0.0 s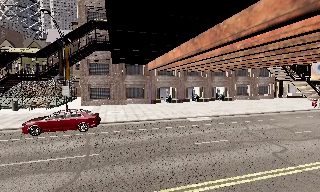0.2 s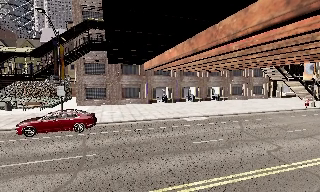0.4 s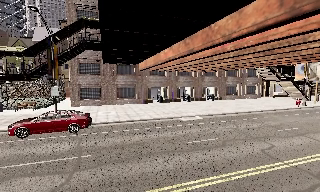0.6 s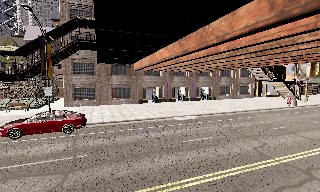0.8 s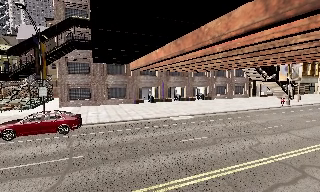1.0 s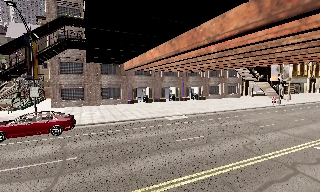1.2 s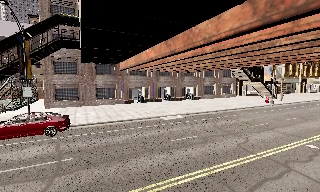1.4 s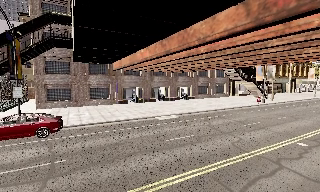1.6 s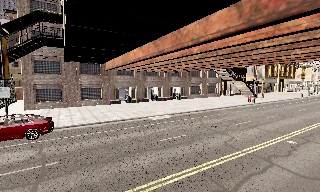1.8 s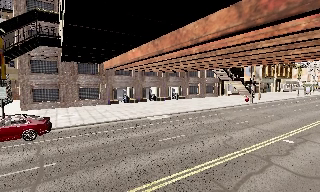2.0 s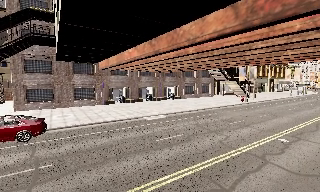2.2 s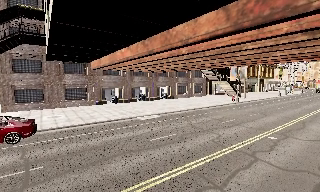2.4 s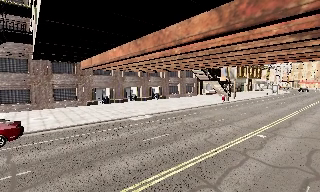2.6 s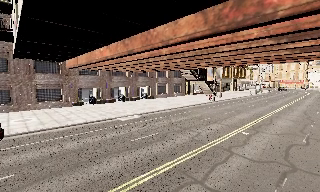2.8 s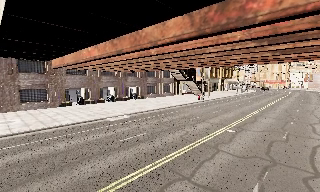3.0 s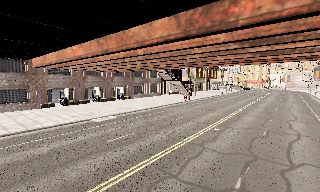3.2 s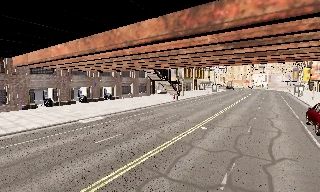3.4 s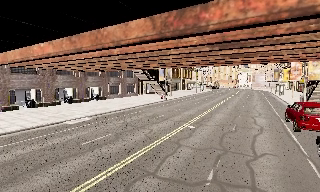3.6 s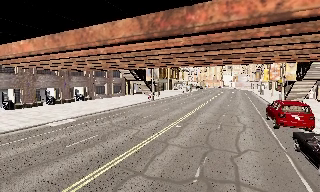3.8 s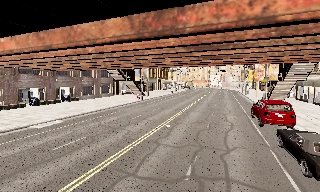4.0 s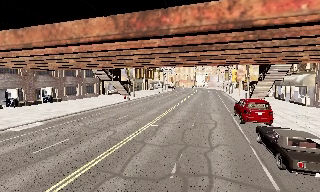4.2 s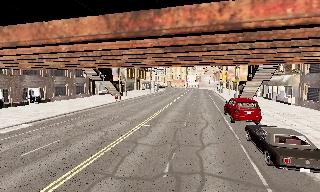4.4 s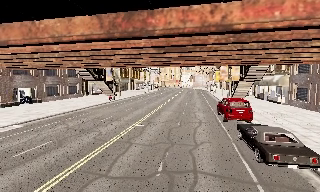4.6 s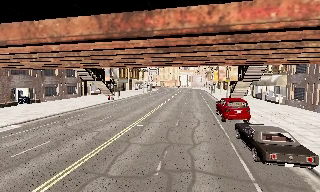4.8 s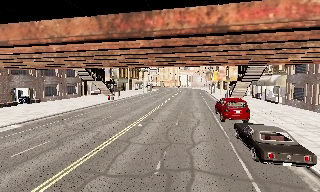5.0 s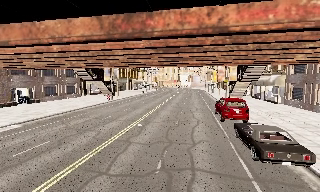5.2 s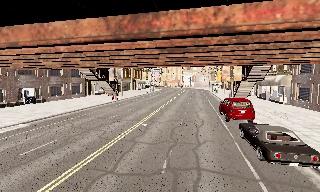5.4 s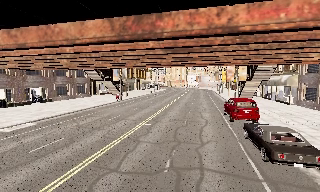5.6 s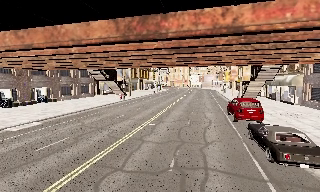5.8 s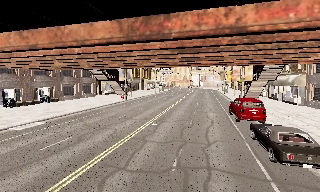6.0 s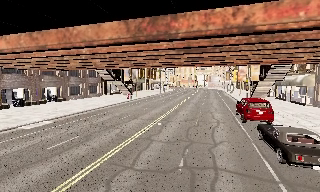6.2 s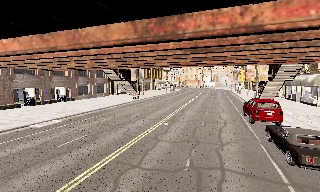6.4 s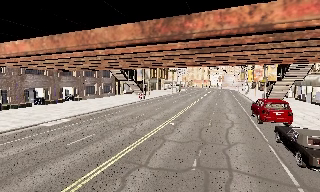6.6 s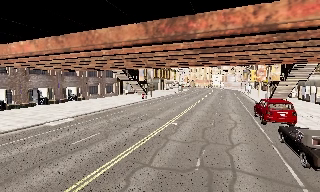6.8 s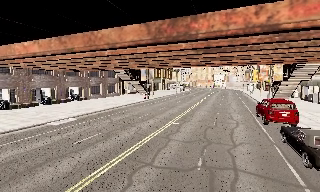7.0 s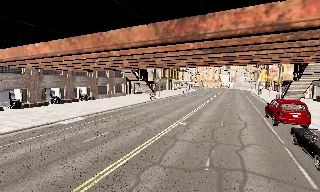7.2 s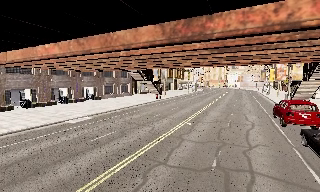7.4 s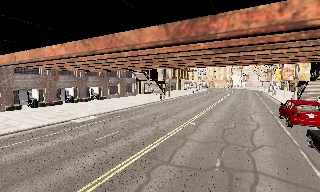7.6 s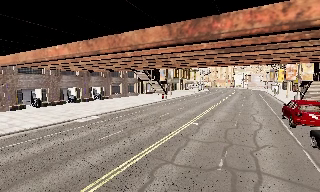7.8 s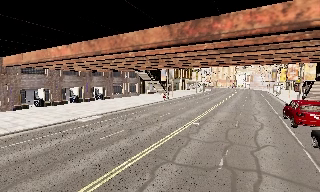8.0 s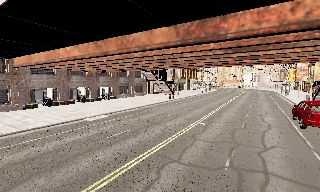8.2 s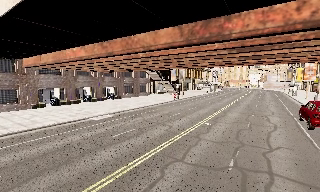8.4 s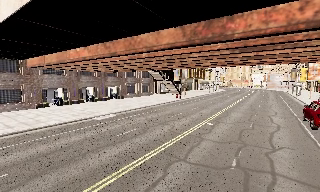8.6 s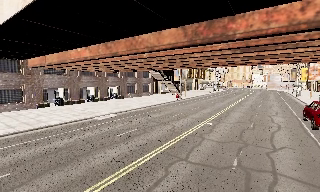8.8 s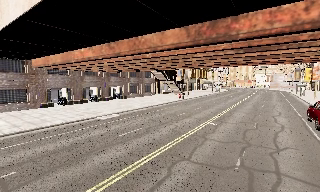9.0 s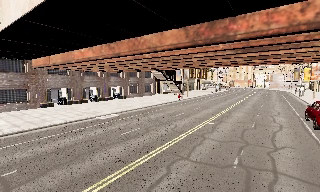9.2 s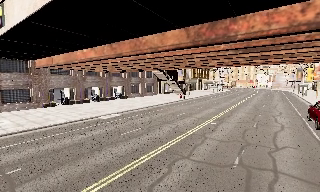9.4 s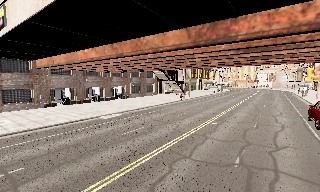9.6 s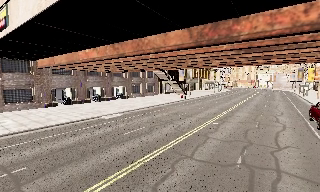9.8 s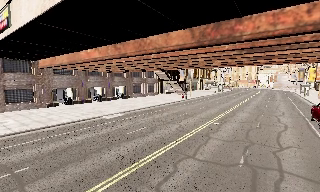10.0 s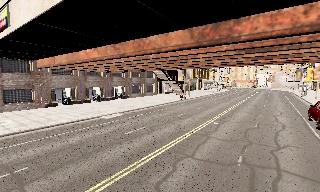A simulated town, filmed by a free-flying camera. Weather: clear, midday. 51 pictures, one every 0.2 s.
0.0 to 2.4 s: The camera pans to its right, which is clockwise from overhead, by about 25 degrees. It travels to its left, about 0.5 m.
2.4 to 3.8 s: The camera swings to its right by about 30 degrees, and the scene slides to the left. It travels backward, about 0.5 m, so what stands in front gets smaller.
3.8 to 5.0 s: The scene slides to the left, as the camera pans about 10 degrees to its right.
5.0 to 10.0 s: The scene slides to the right, as the camera pans about 25 degrees to its left. It travels backward and to its left, about 1.5 m, so what stands in front gets smaller.
The film runs backward here.
